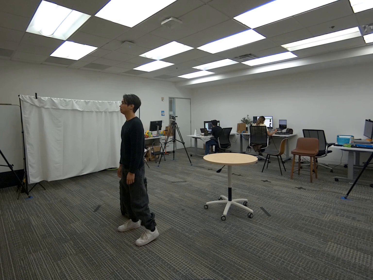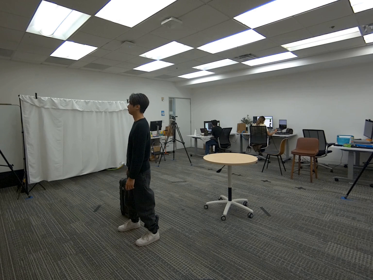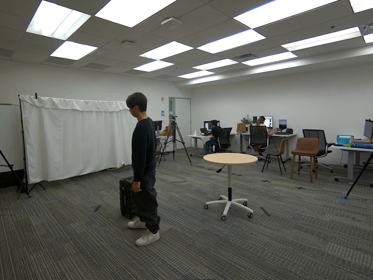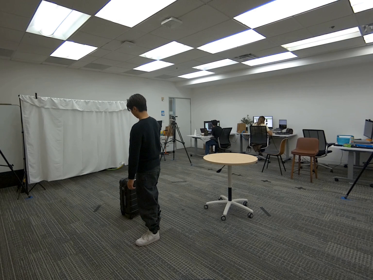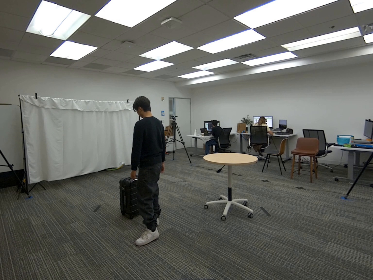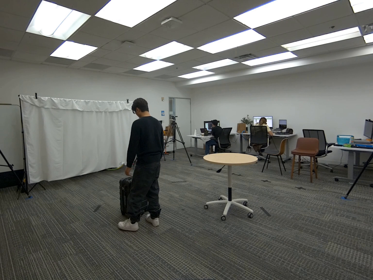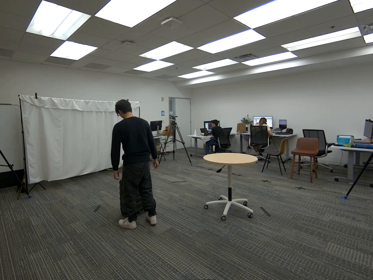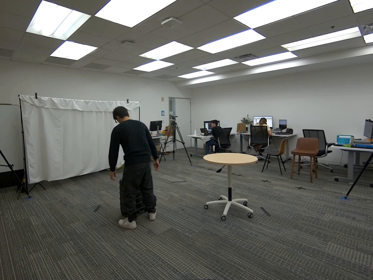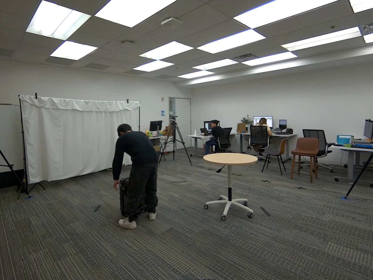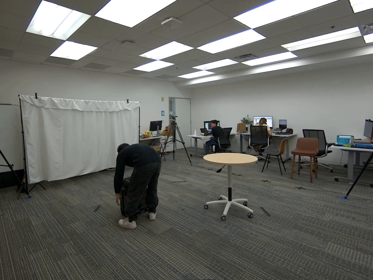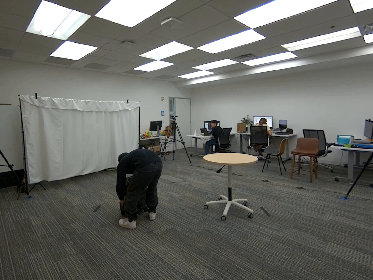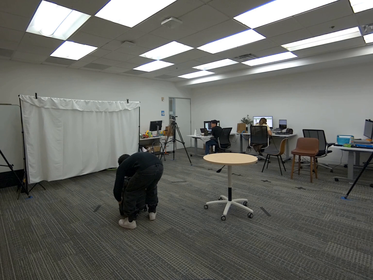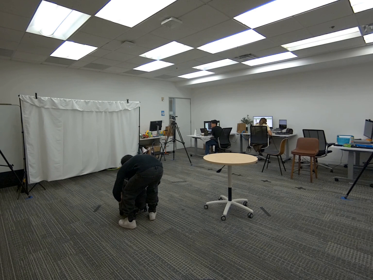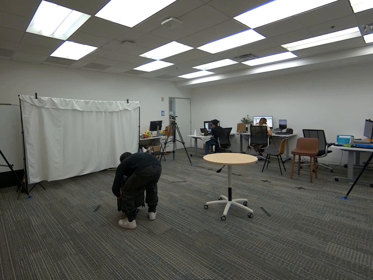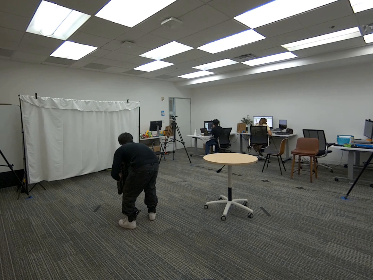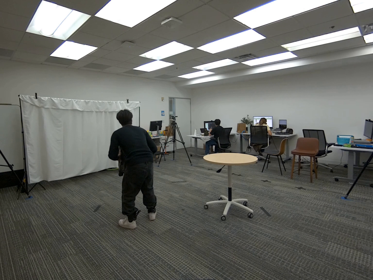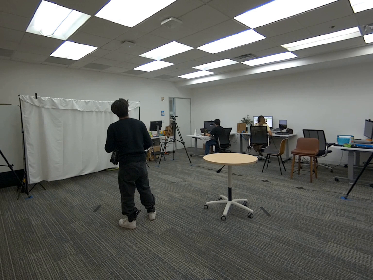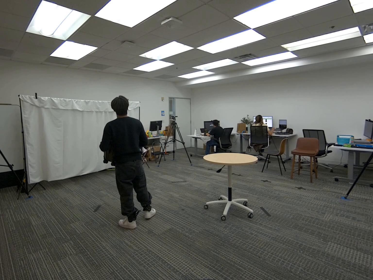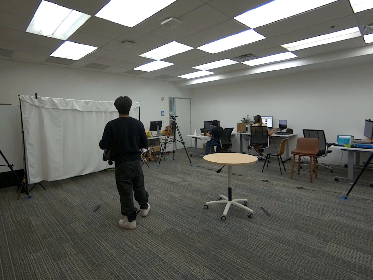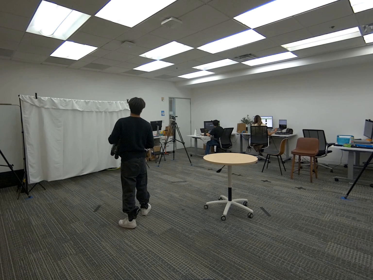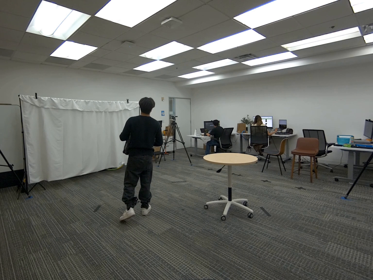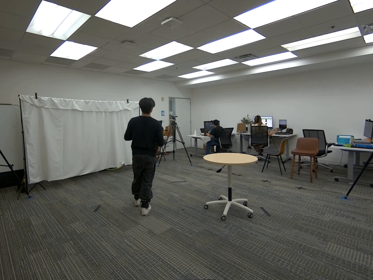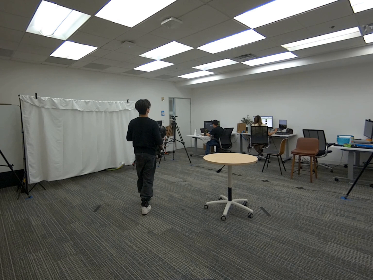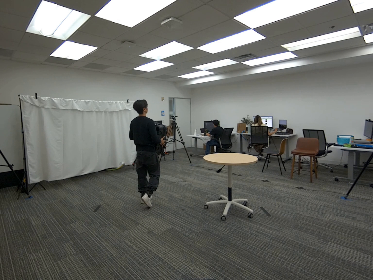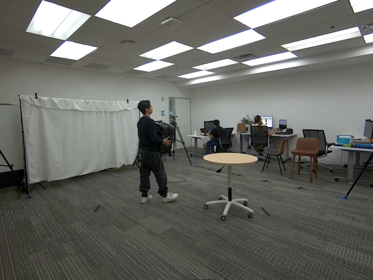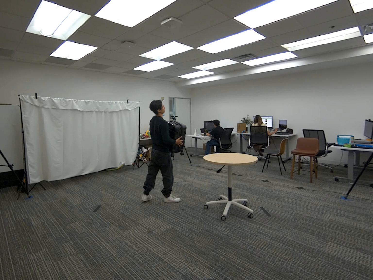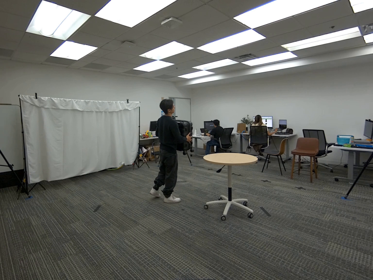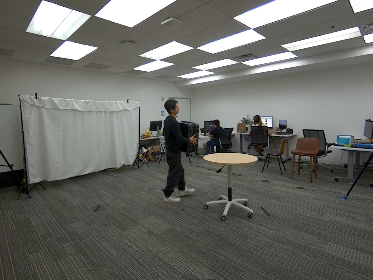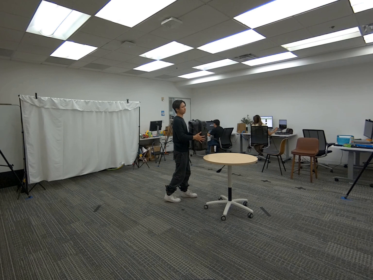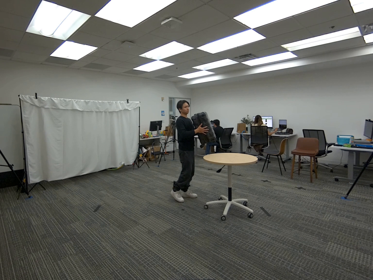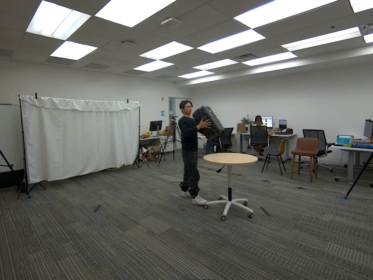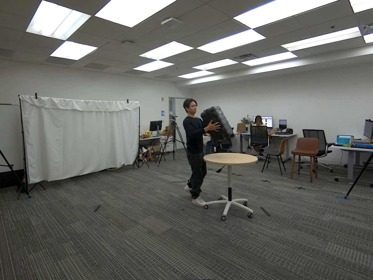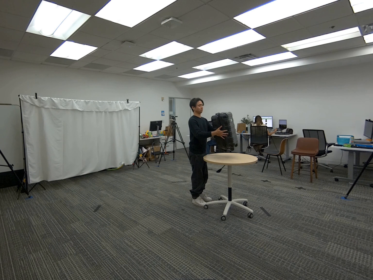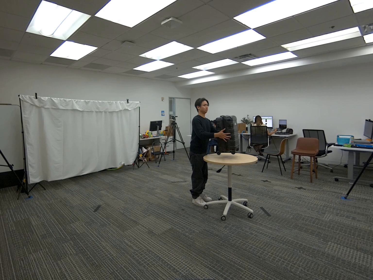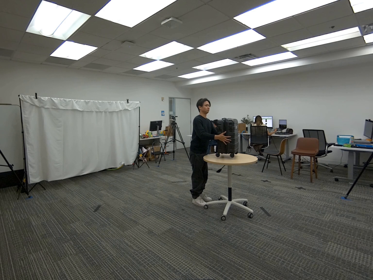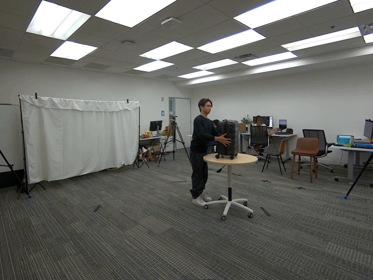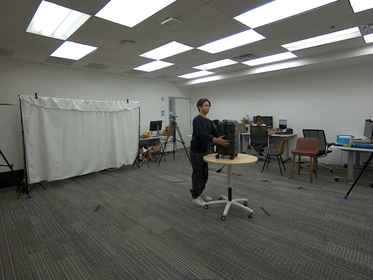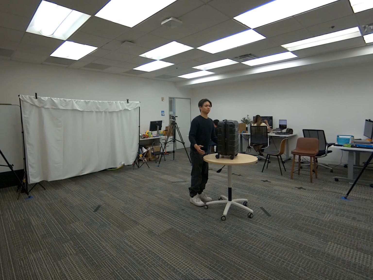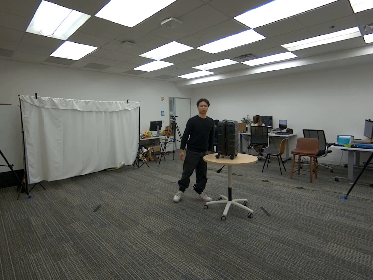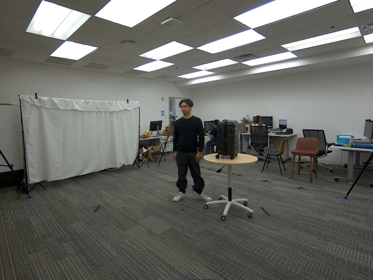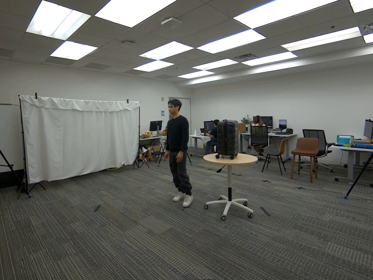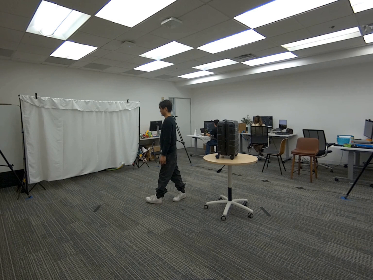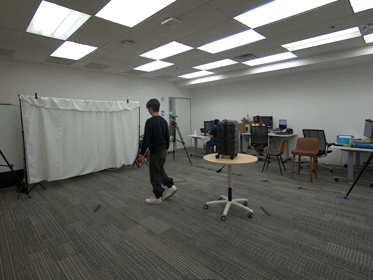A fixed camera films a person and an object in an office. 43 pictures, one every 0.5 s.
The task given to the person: Walk over to the luggage within the bounding area and pick up the luggage using both hands and place on the round table.
